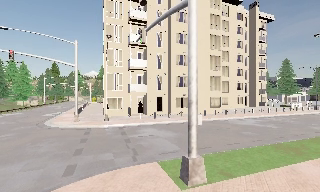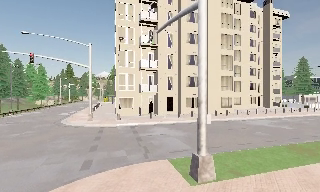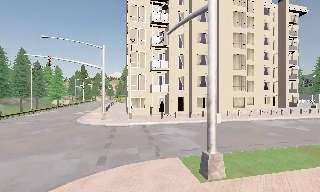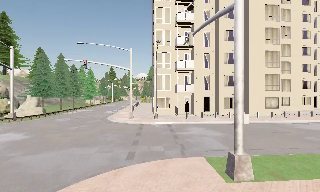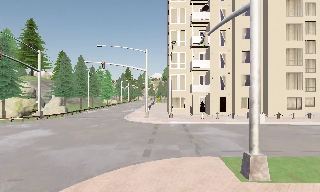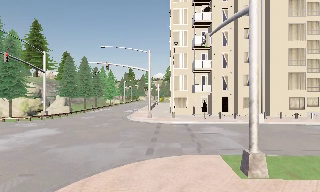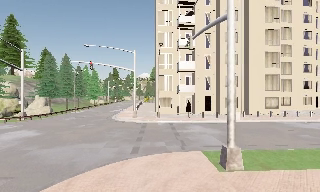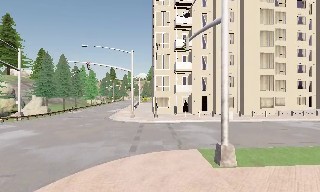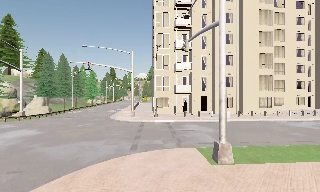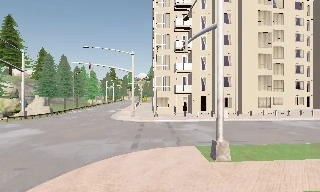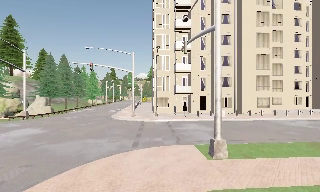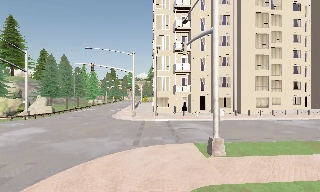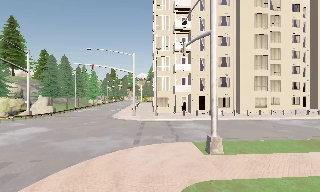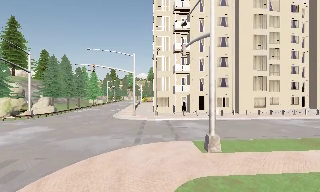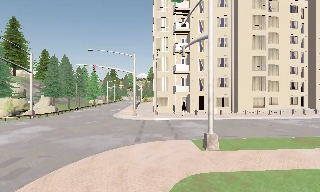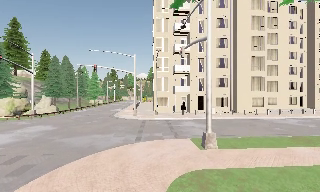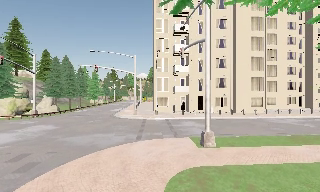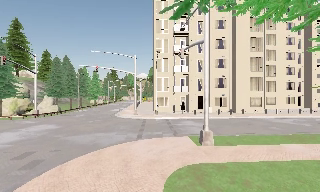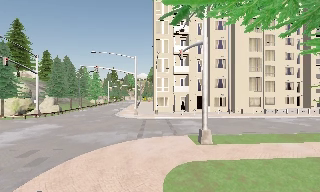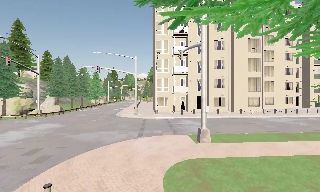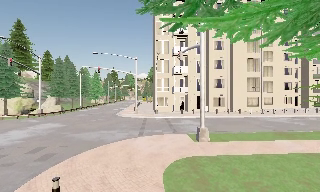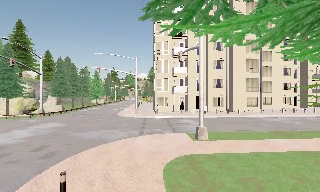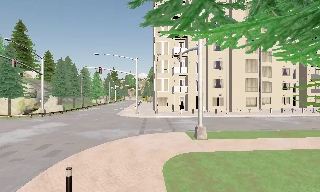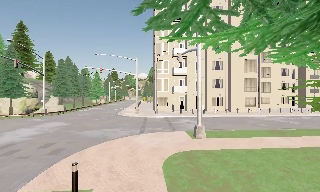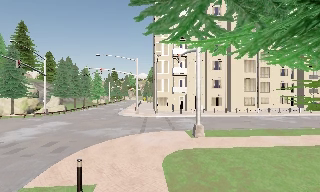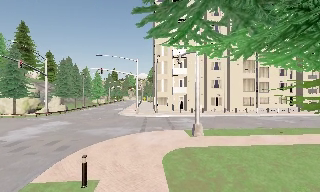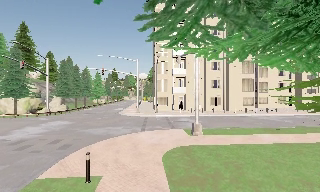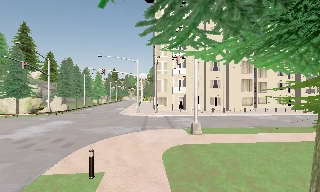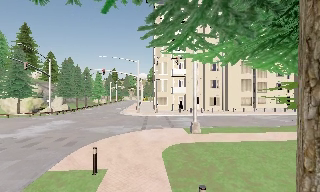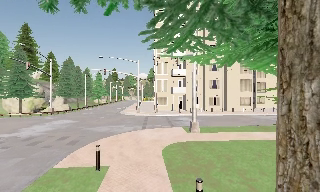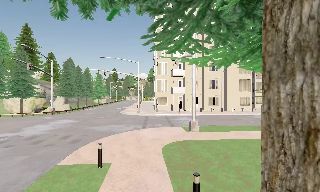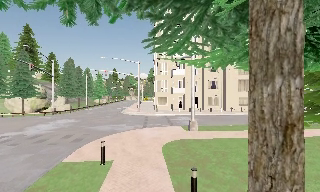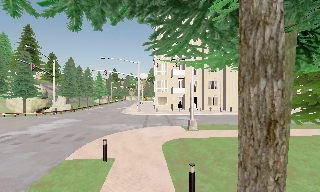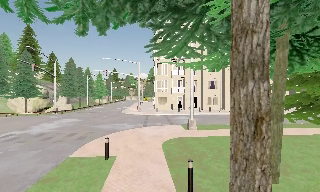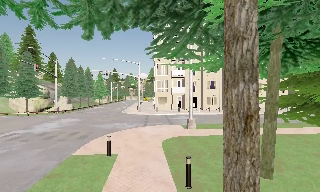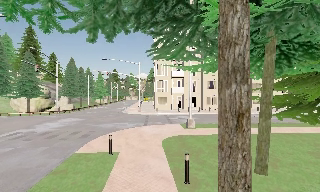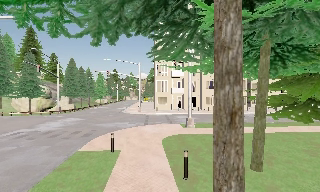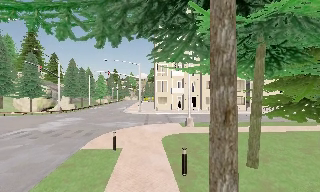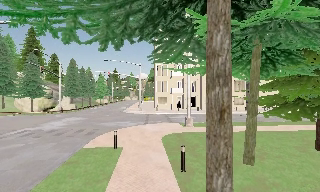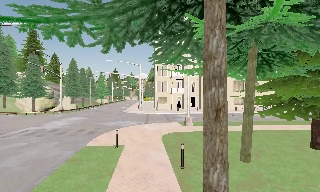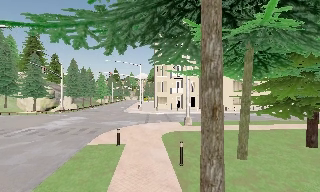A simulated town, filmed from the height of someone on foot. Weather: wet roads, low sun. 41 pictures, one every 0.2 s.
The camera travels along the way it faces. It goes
backward.
0.0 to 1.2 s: The scene slides to the right, as the camera pans about 15 degrees to its left. It travels backward, about 1.5 m, so what stands in front gets smaller.
1.2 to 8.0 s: The camera travels backward, about 8 m, so what stands in front gets smaller.
The film runs backward here.
